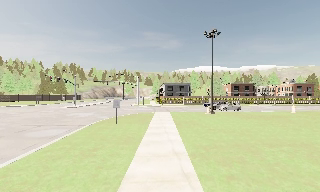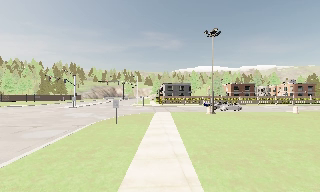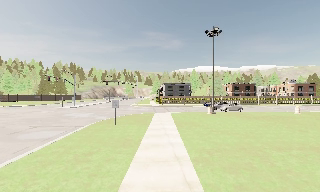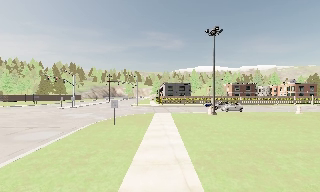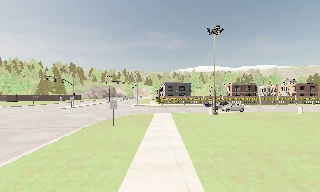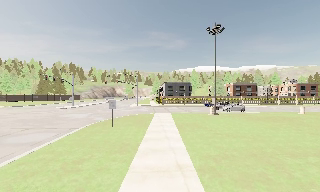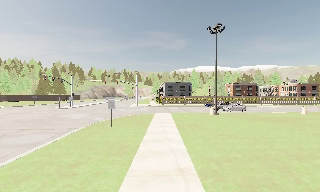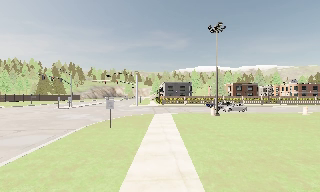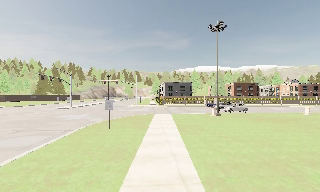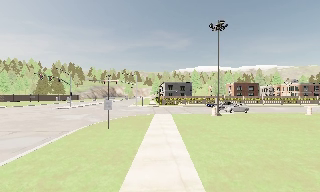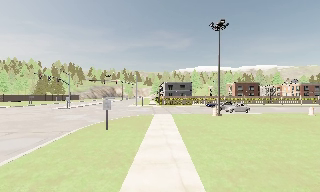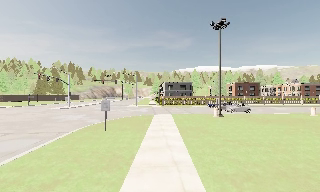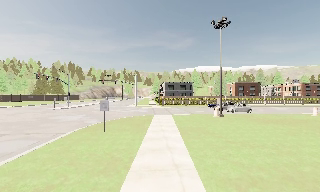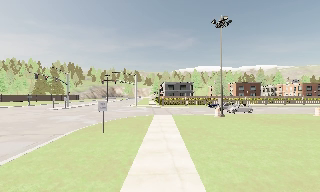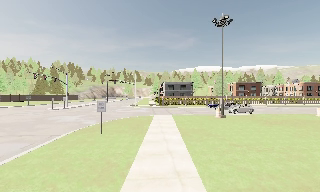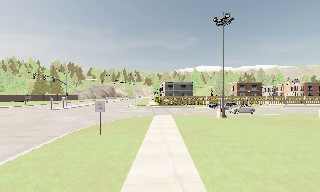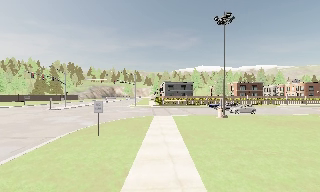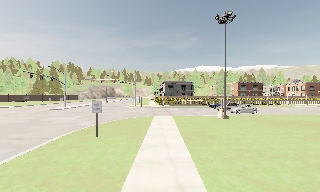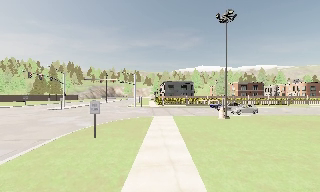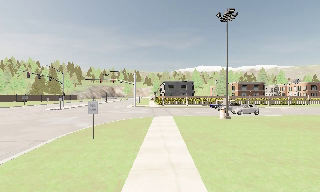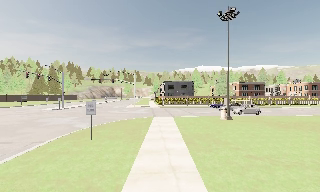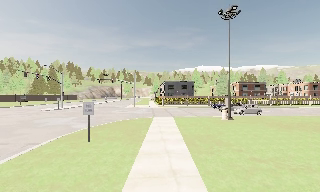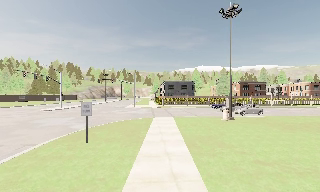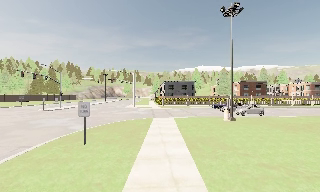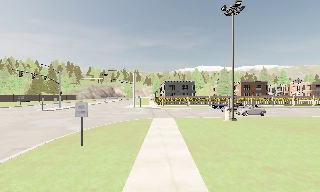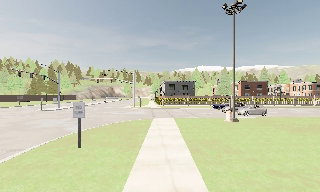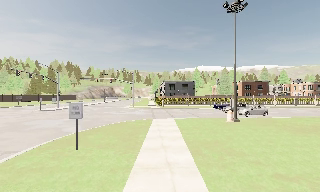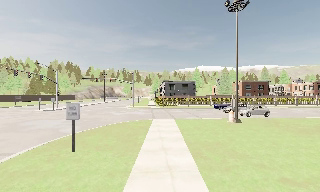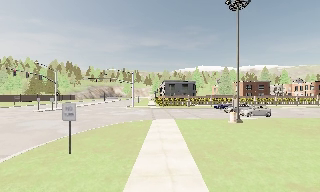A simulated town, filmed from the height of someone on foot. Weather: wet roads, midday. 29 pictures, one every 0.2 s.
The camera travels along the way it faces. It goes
forward.
0.0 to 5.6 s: The camera travels forward, about 8 m, so what stands in front looms larger.
The film runs forward here.
